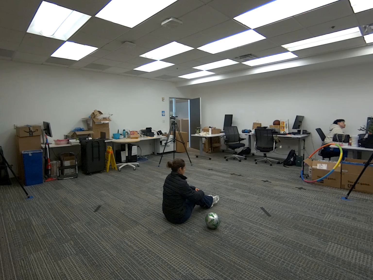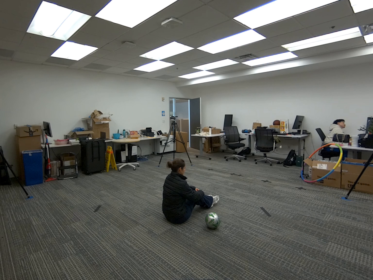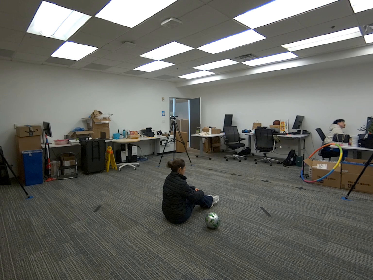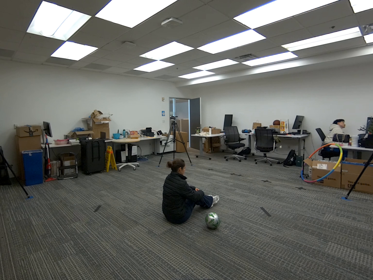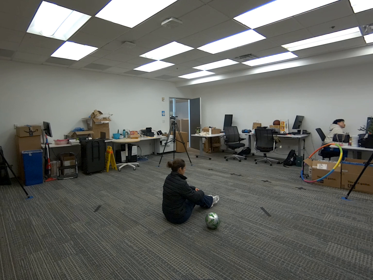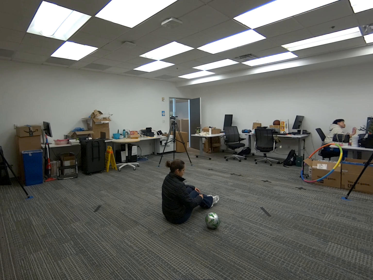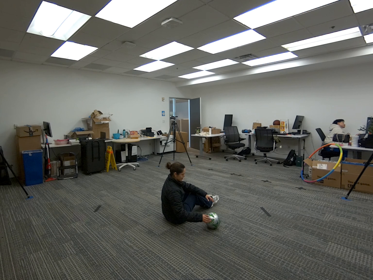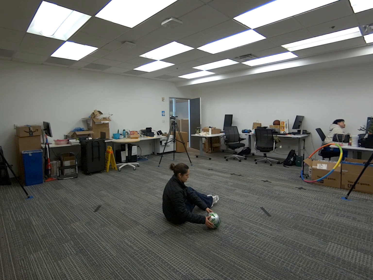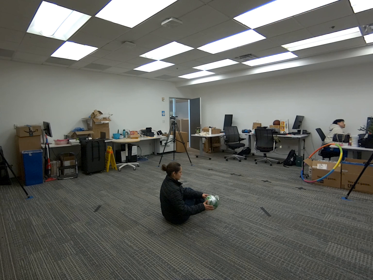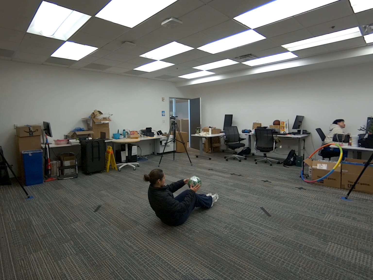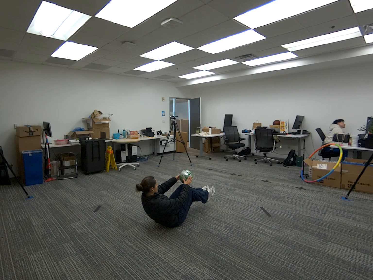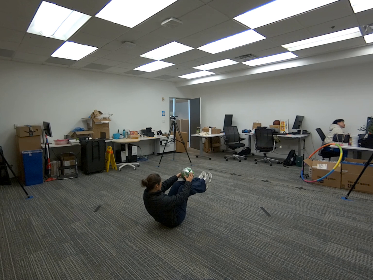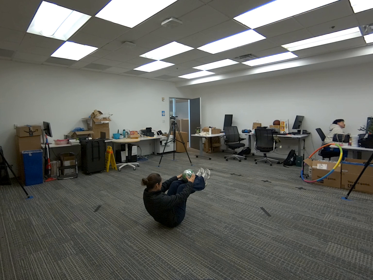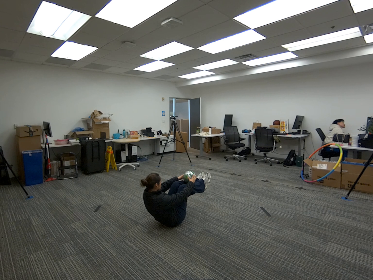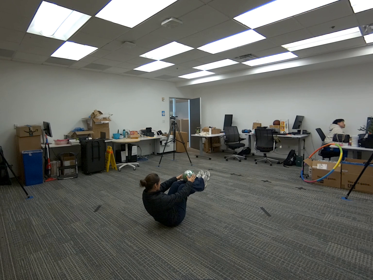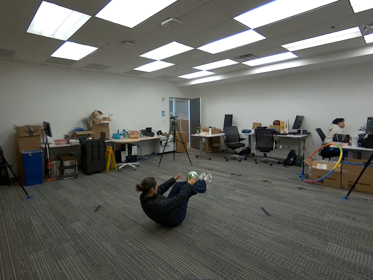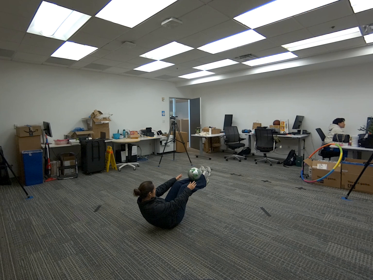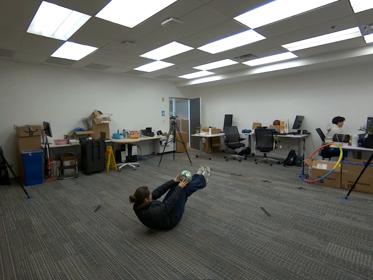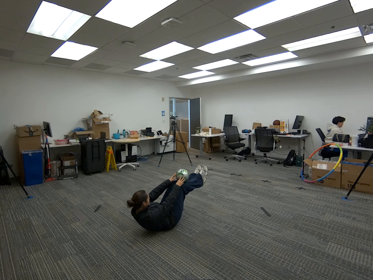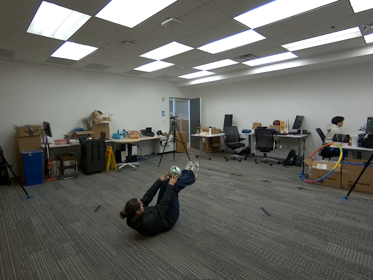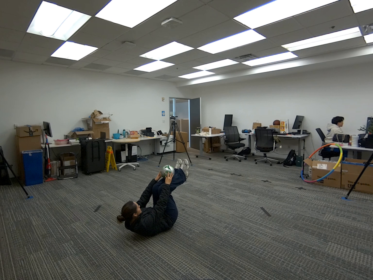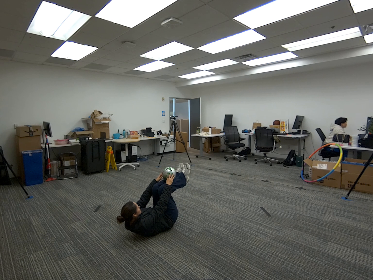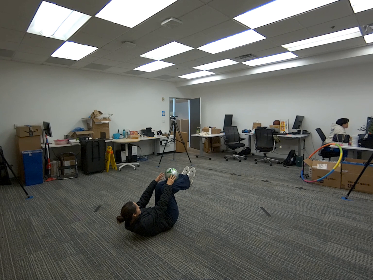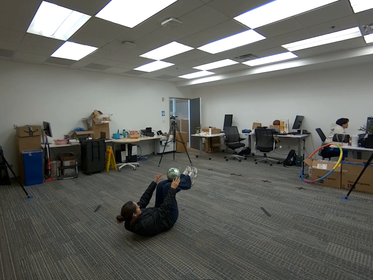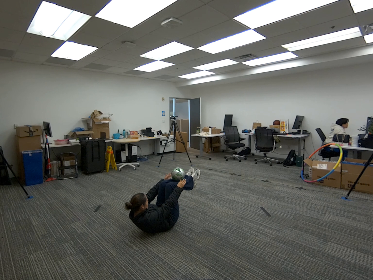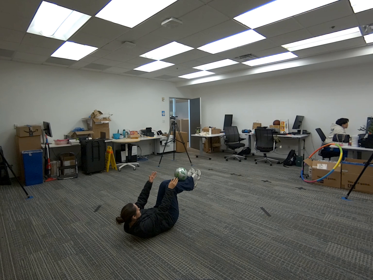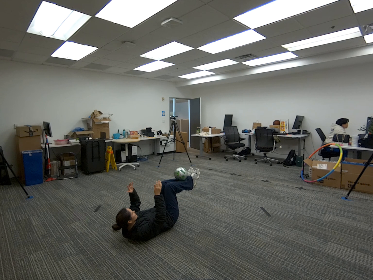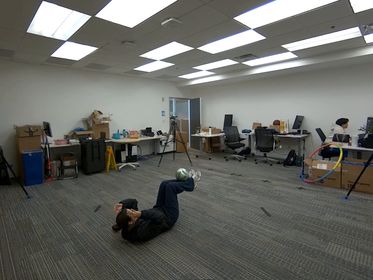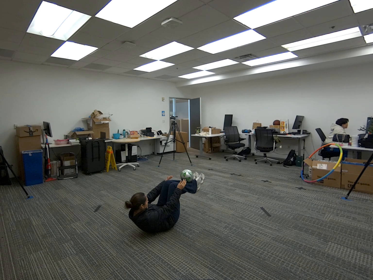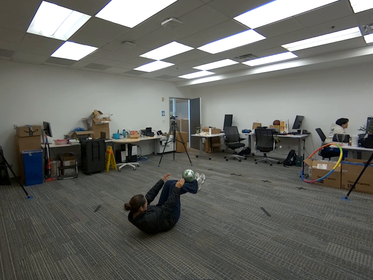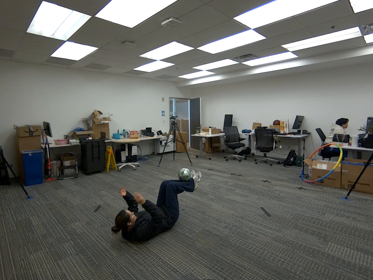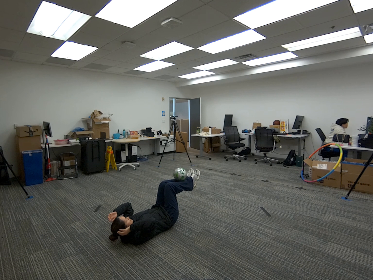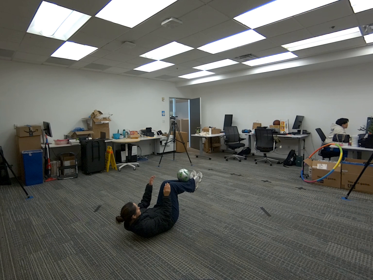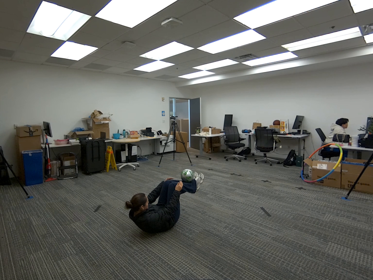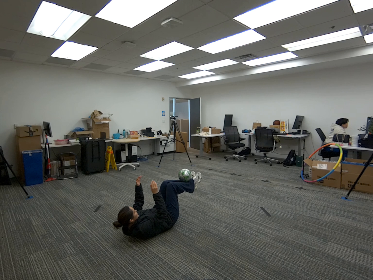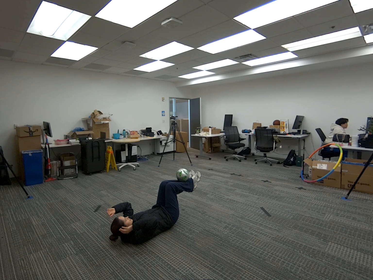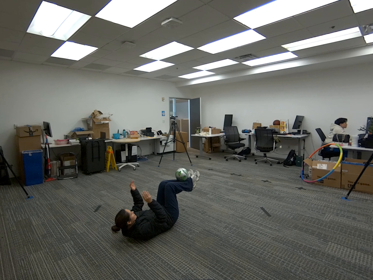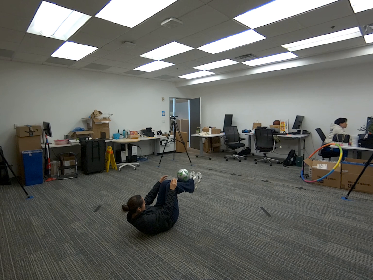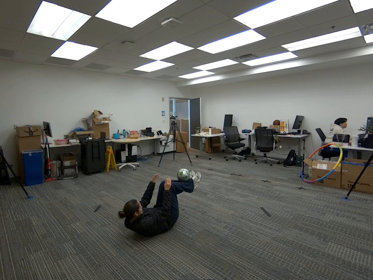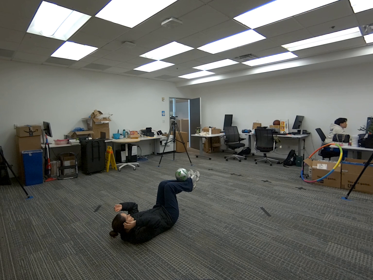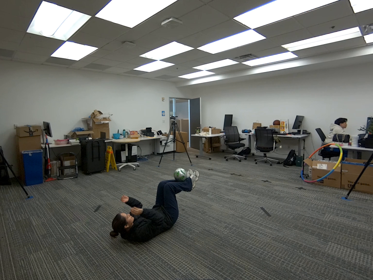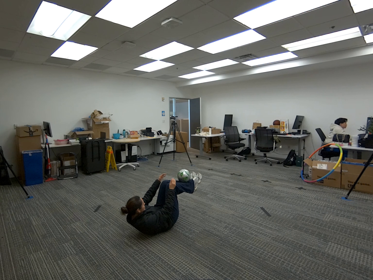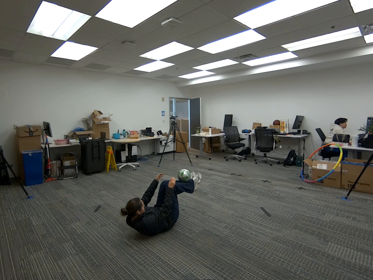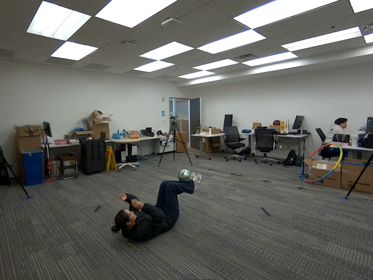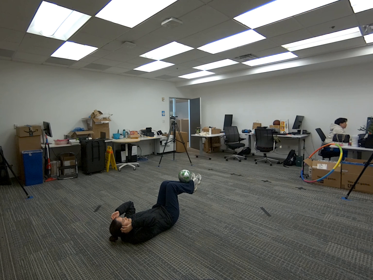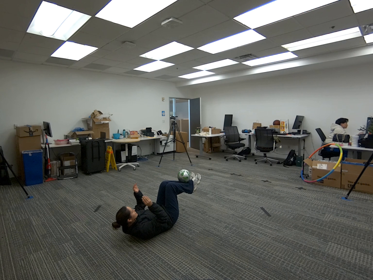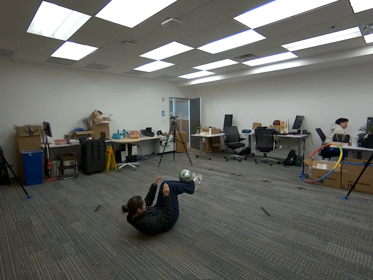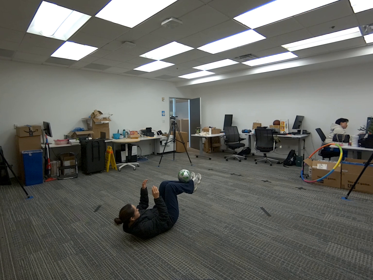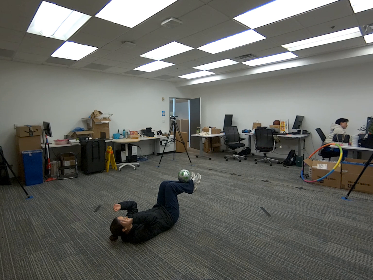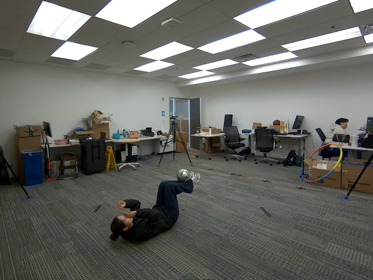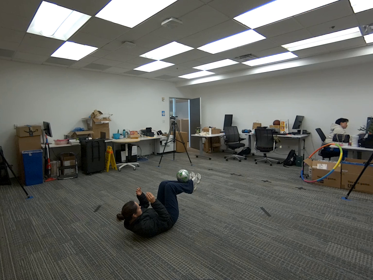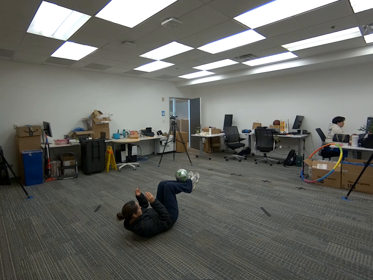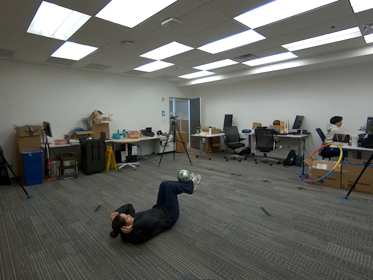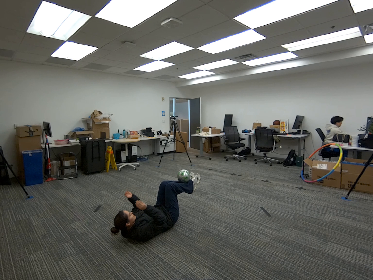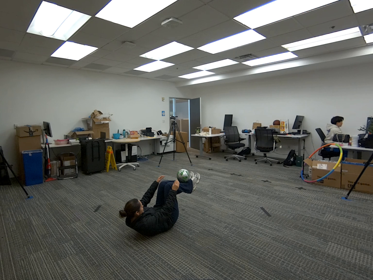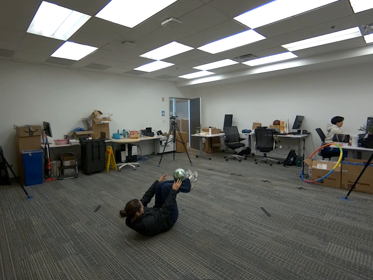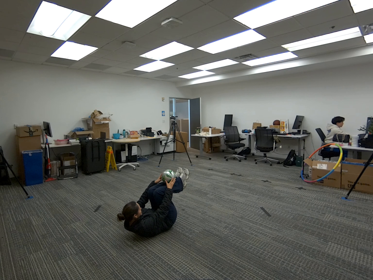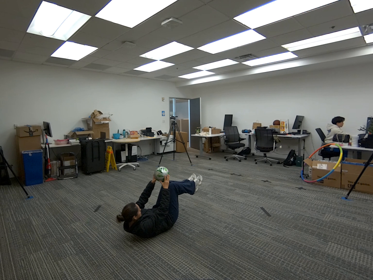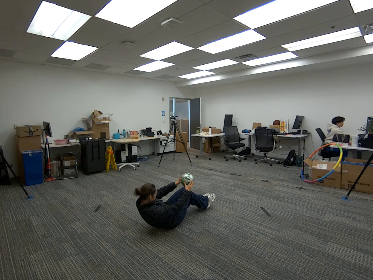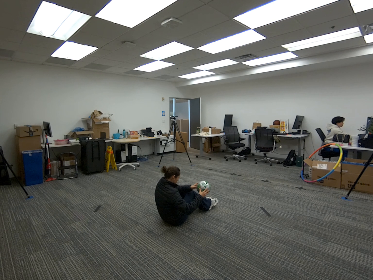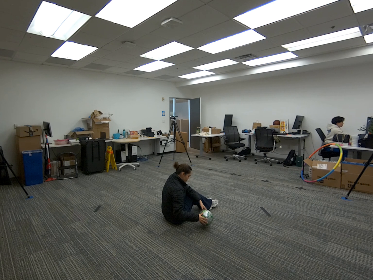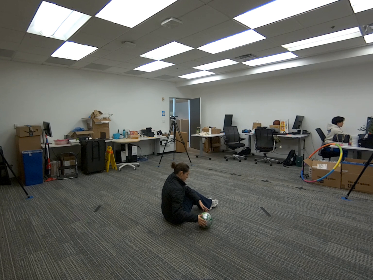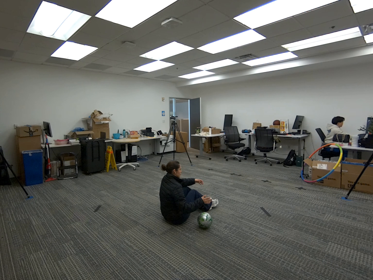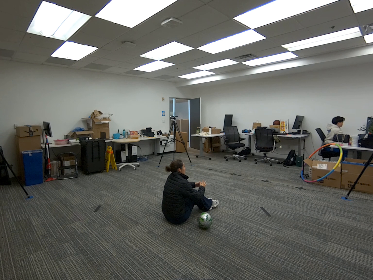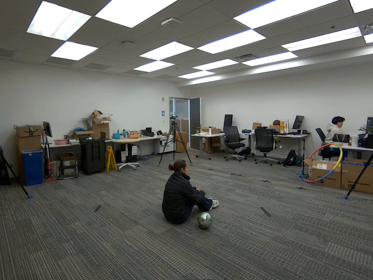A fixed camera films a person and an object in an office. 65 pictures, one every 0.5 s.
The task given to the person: Grasp the soccer ball near you and proceed to lift both legs up and balance the soccer ball on your ankles while proceeding to perform sit ups. Maintain the ball and stable throughput the sit ups.
